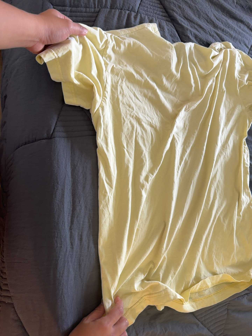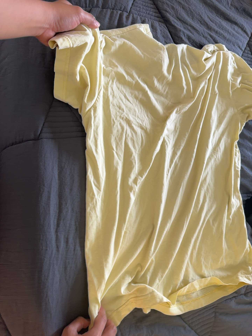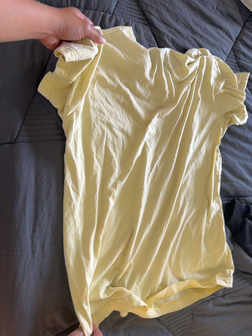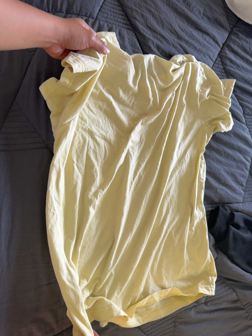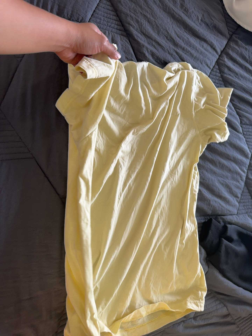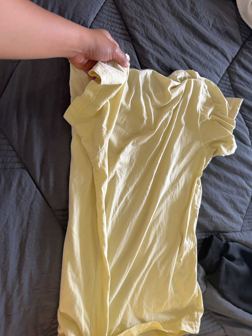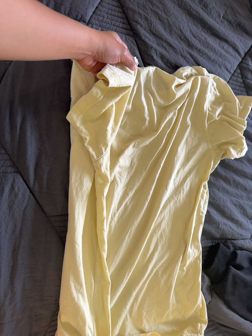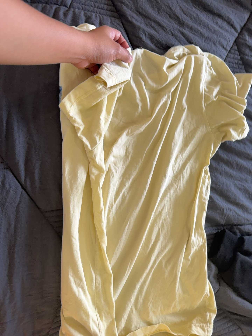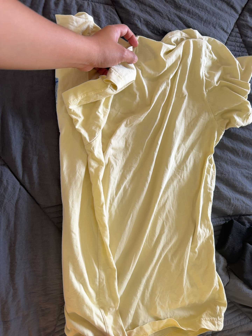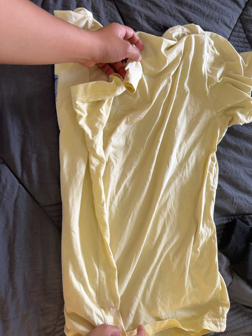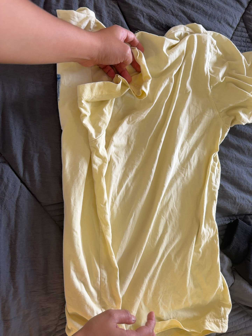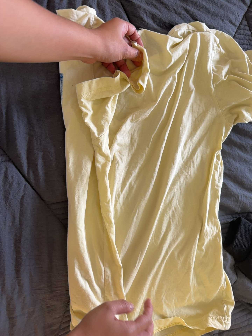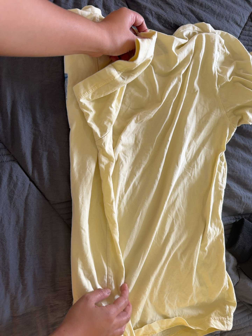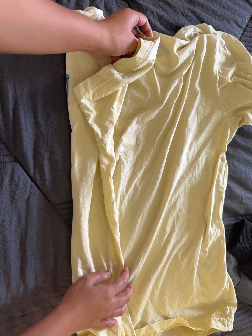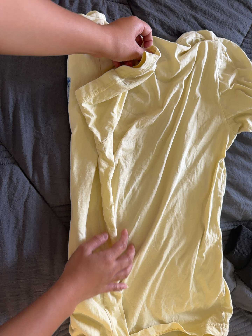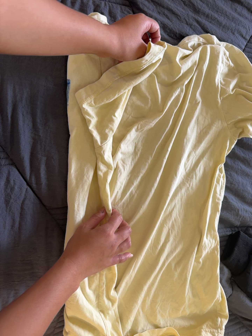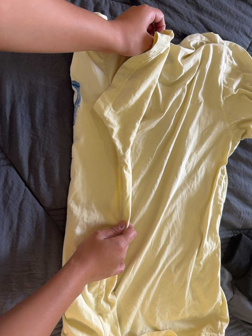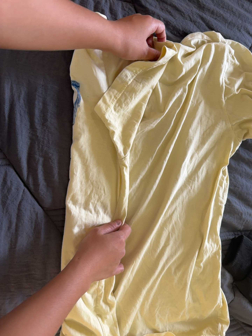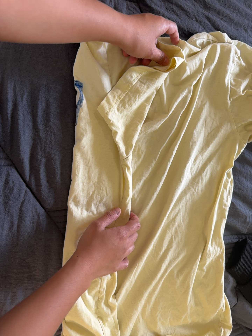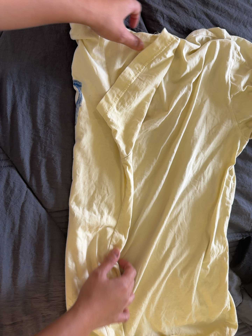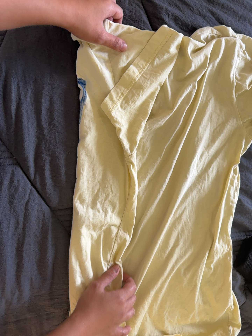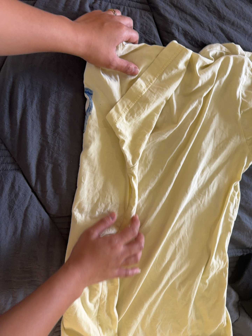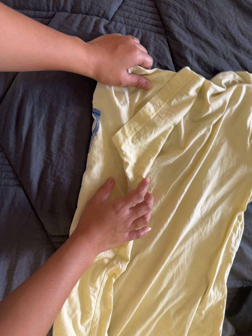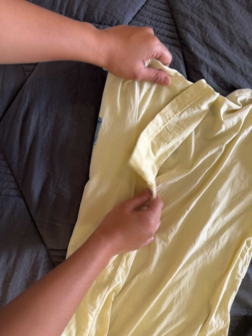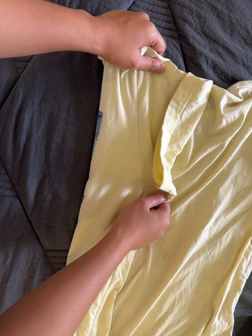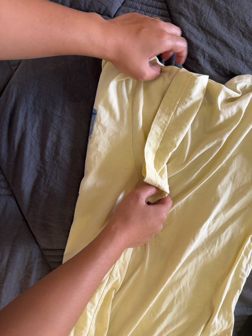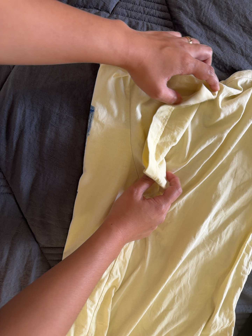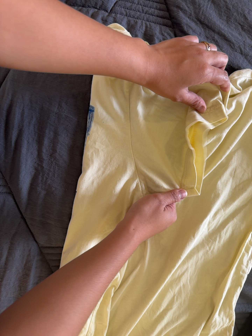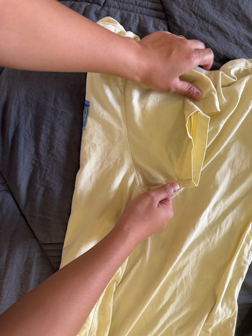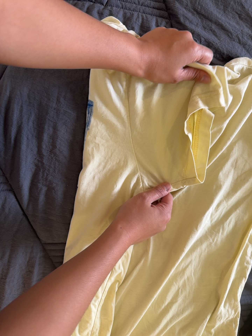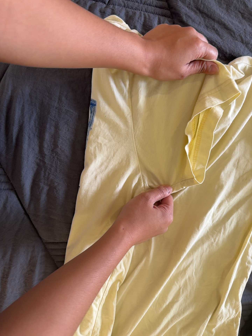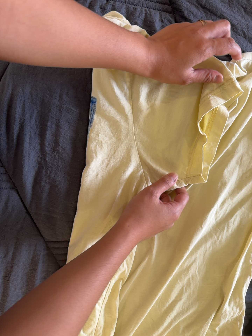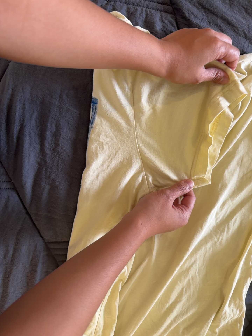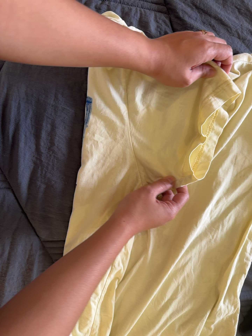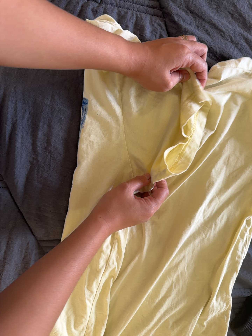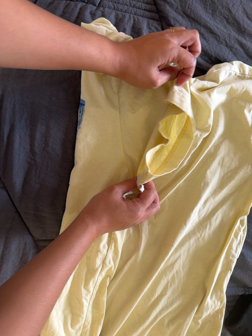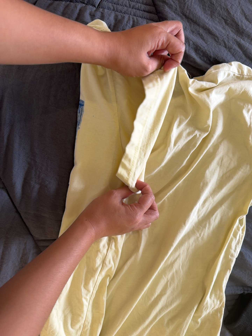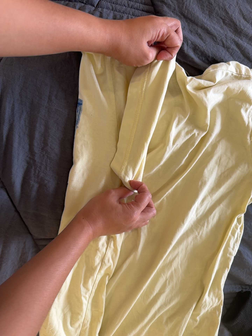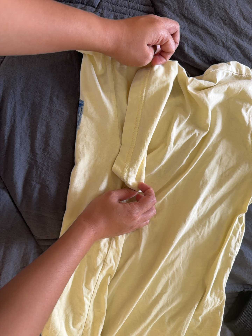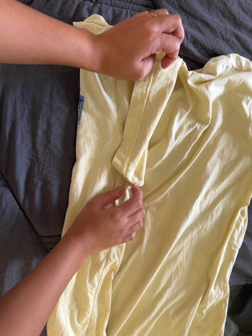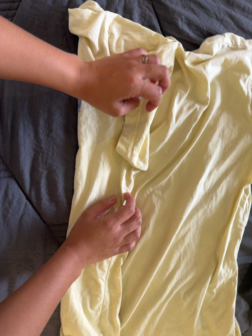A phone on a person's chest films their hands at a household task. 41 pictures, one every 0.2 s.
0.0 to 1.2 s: The camera travels to its right, toward the top of its view and forward, about 20 cm, so close, fixed things drift to the left.
1.2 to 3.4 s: The camera shifts only a little, or ends up much as it began.
3.4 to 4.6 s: The camera travels toward the top of its view, about 7 cm, so close, fixed things drift downward. It rolls about its line of sight by about 10 degrees, and the scene rotates clockwise.
4.6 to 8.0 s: The camera rolls about its line of sight by about 10 degrees, and the scene rotates counterclockwise.
The film runs forward here.
